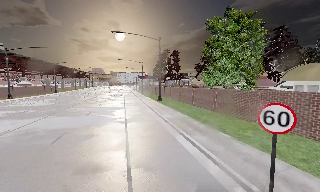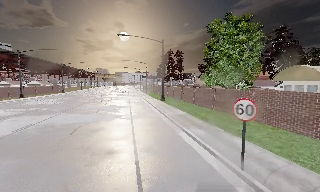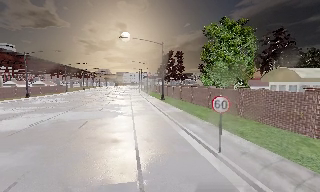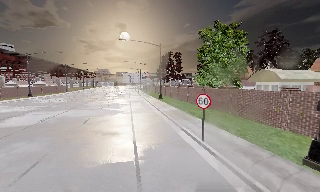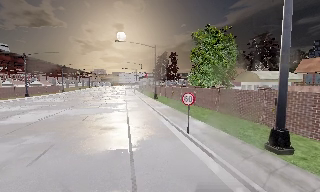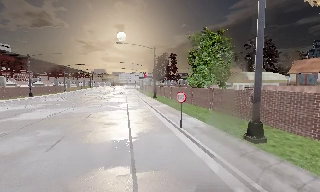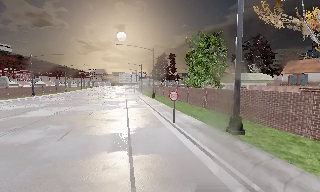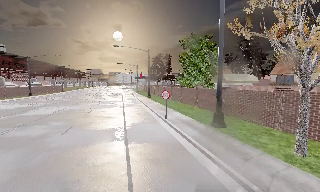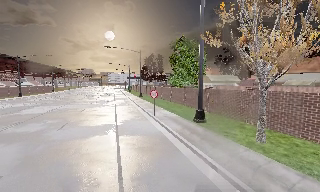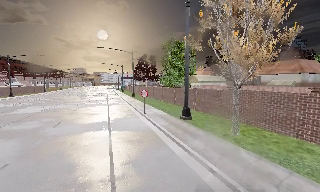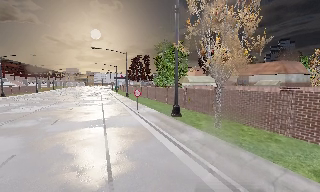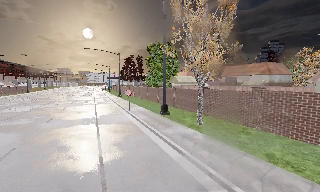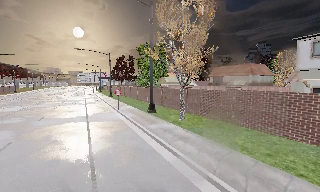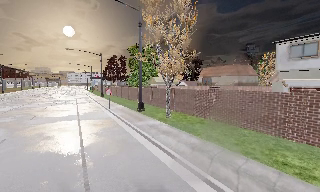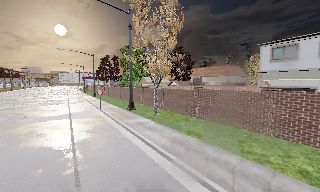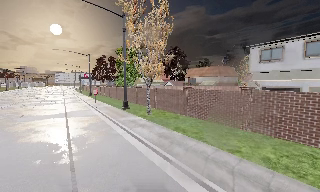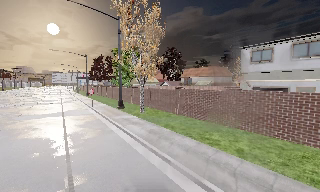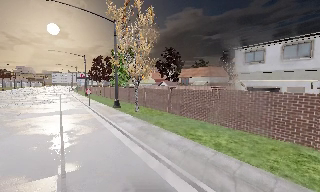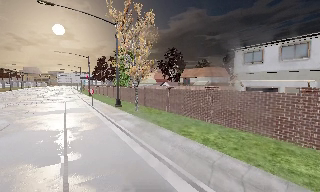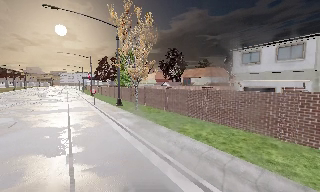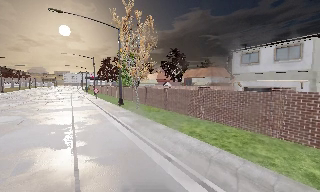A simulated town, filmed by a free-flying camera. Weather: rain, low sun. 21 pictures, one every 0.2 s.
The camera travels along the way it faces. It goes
backward.
0.0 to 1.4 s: The camera travels backward, about 9 m, so what stands in front gets smaller.
1.4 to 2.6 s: The camera swings to its right by about 15 degrees, and the scene slides to the left. It travels backward, about 6 m, so what stands in front gets smaller.
2.6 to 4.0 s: The camera travels backward and to its right, about 6 m, so what stands in front gets smaller.
The film runs backward here.
